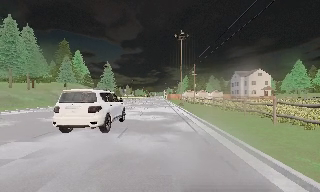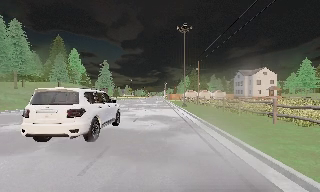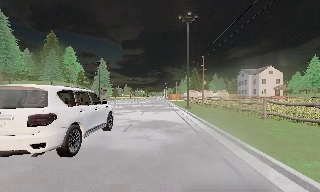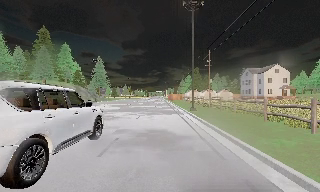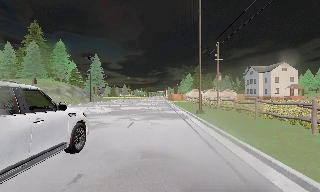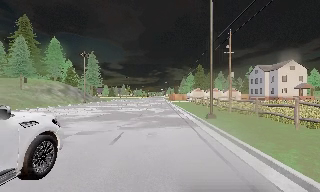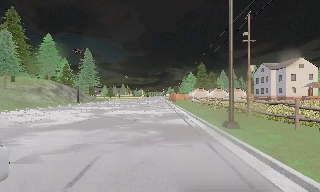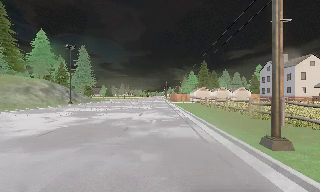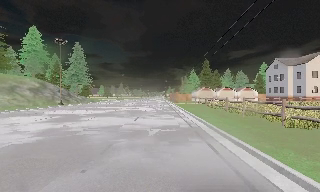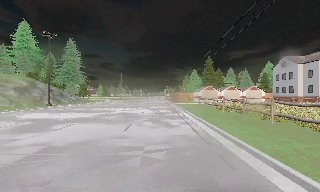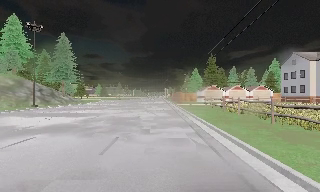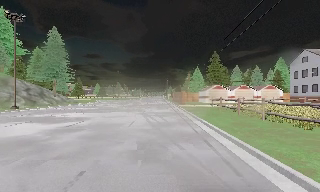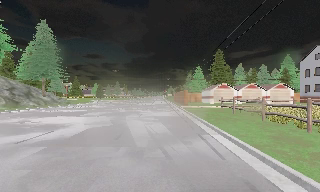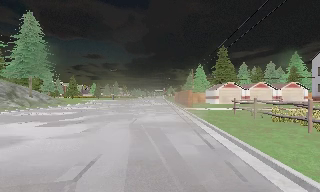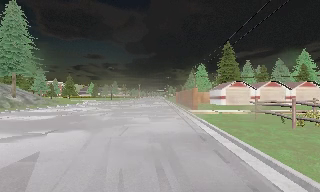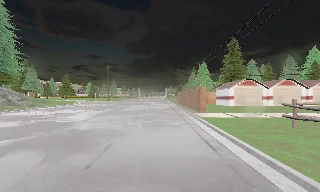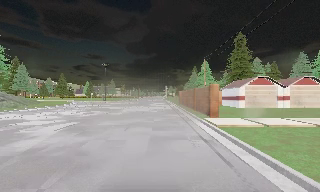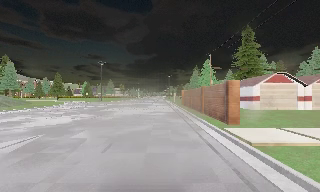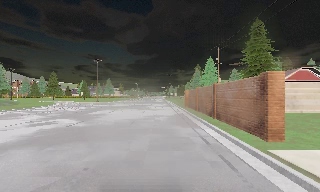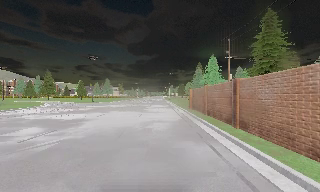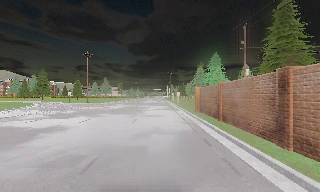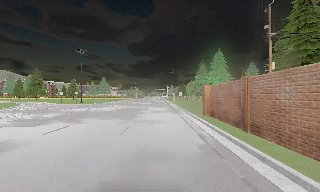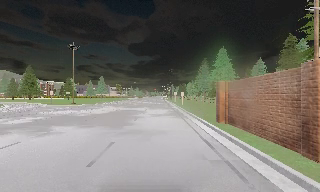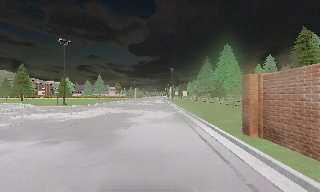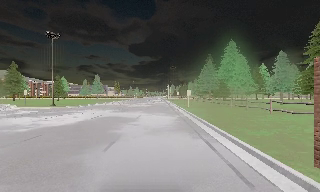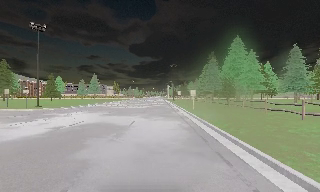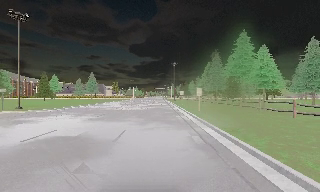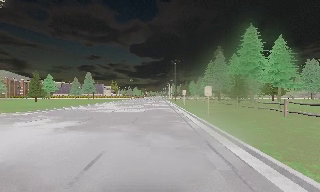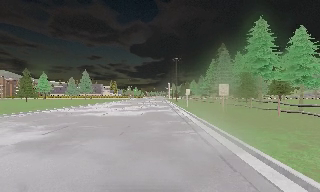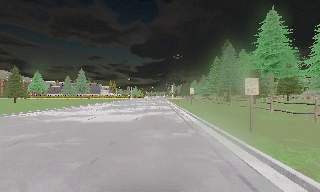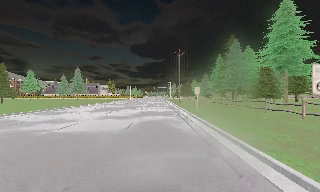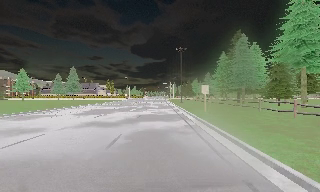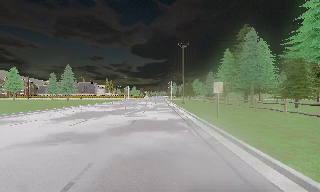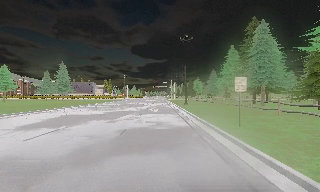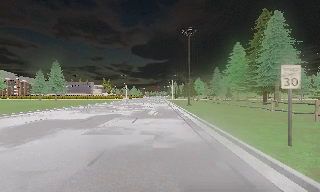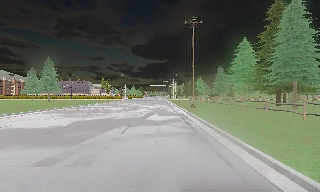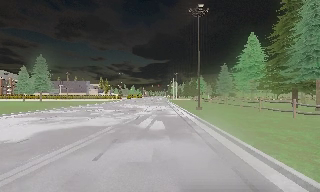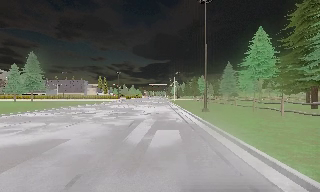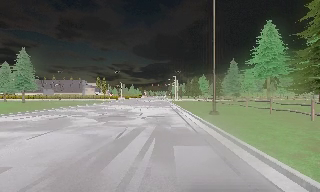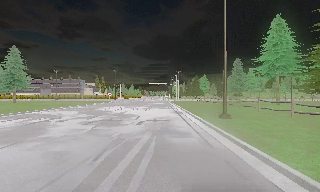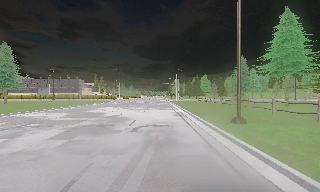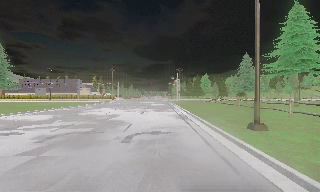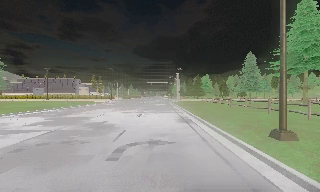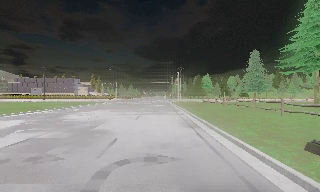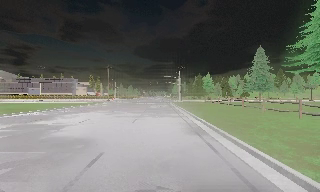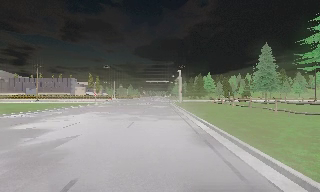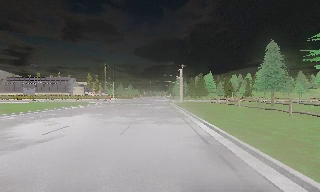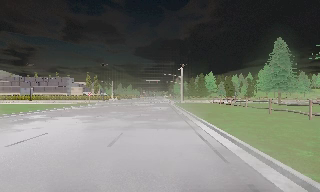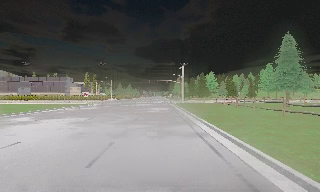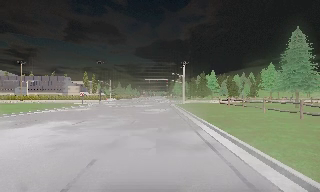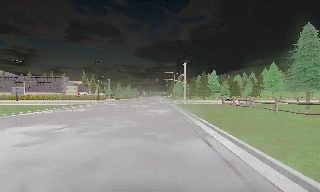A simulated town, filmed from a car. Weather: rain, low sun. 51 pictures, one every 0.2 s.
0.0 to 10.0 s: The camera travels forward, about 135 m, so what stands in front looms larger.
The film runs forward here.
